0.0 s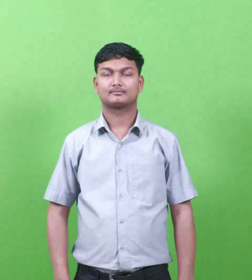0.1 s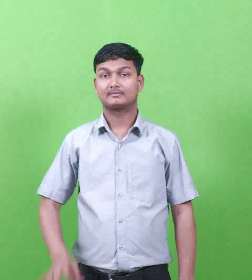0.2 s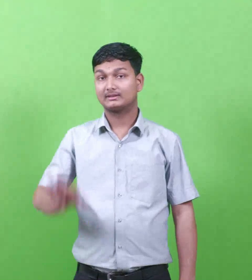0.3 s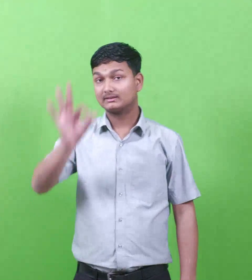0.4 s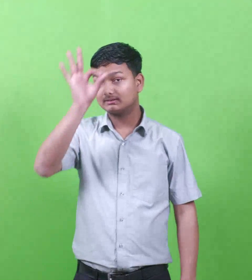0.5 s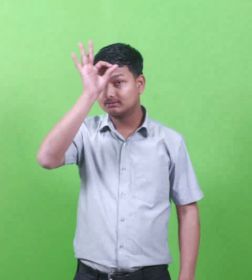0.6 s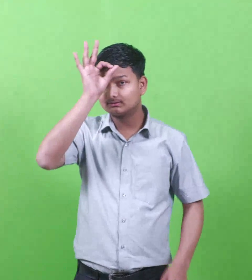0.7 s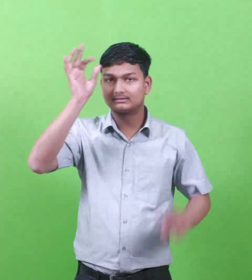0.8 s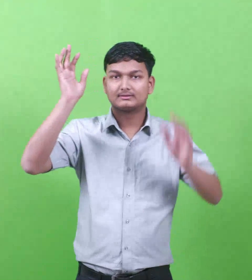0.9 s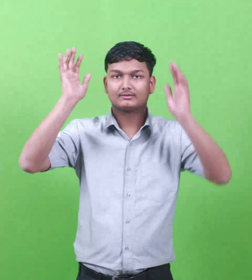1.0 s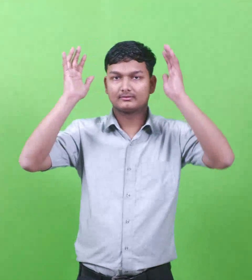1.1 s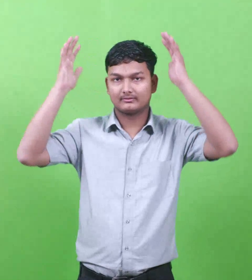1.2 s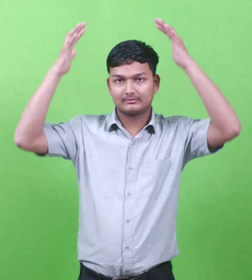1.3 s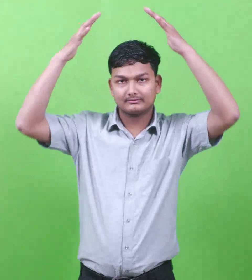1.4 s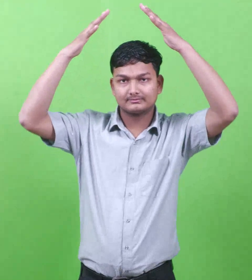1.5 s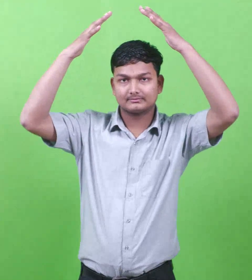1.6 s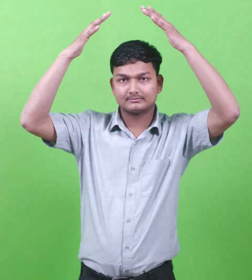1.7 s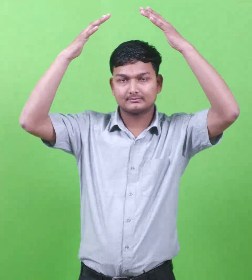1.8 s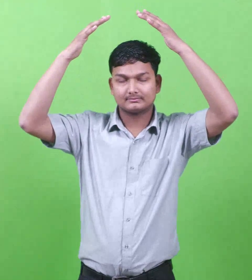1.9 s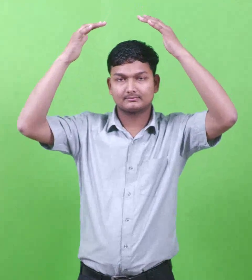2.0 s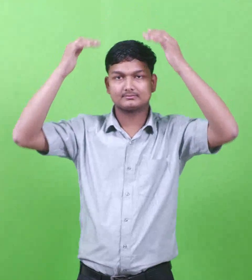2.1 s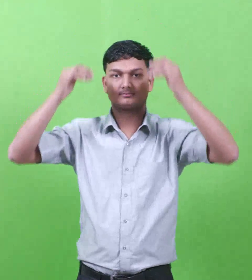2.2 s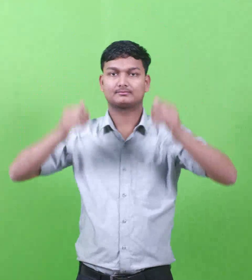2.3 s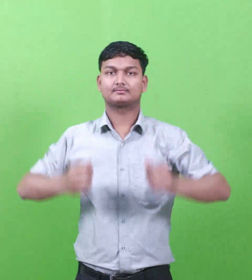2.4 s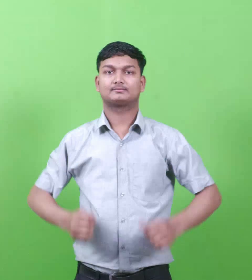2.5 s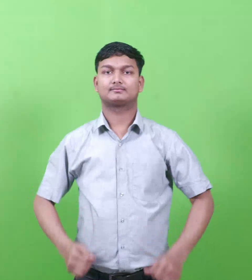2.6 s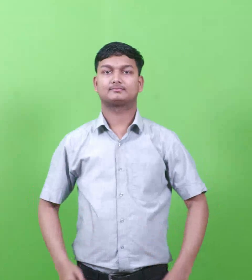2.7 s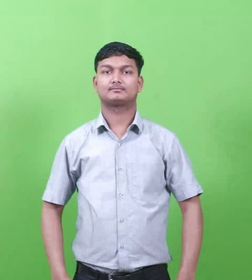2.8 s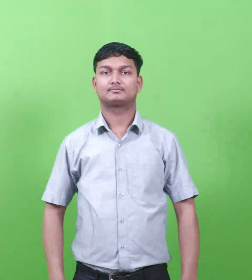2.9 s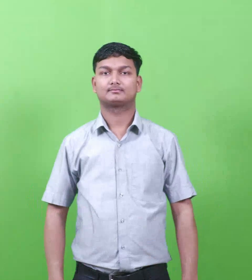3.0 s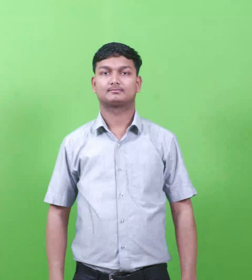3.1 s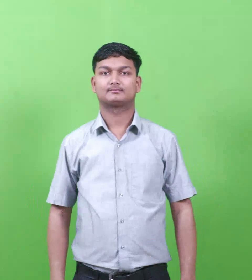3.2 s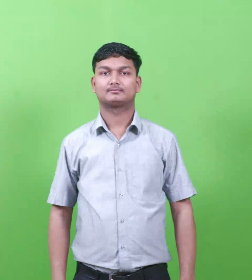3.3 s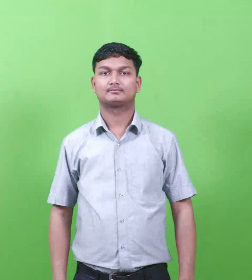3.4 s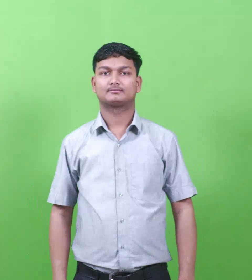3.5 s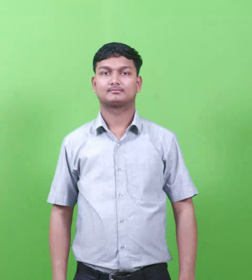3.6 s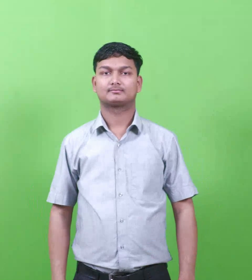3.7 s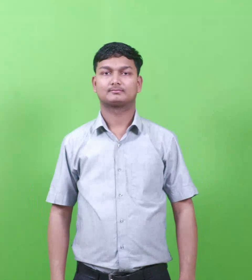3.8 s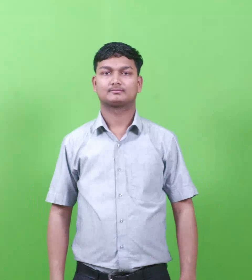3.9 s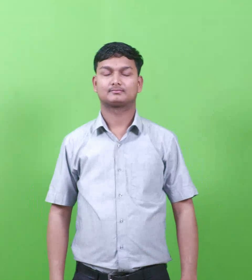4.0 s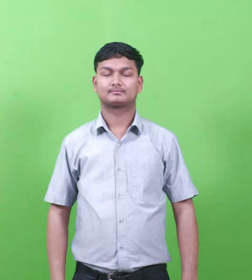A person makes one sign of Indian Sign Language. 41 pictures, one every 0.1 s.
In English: pharisees
